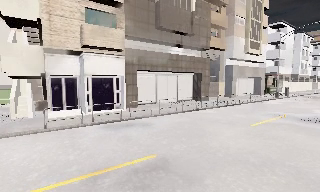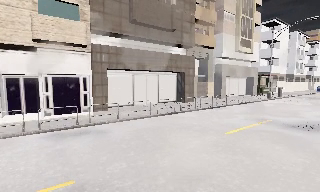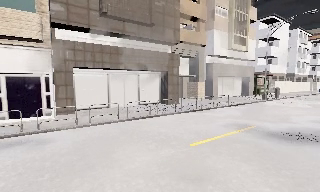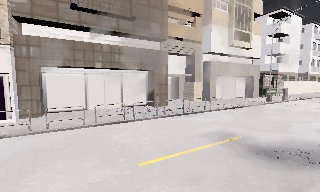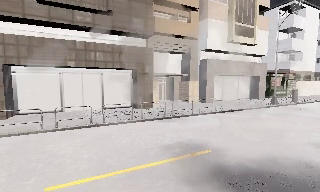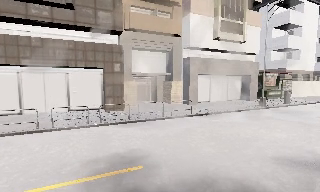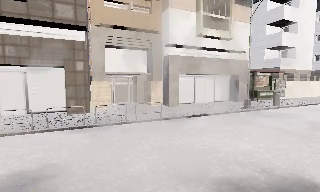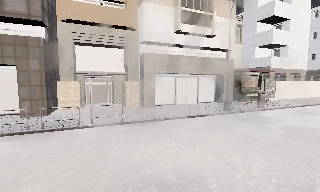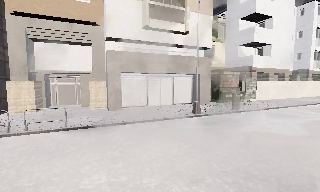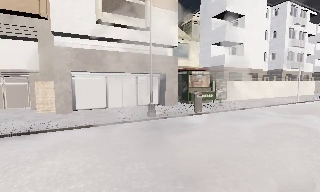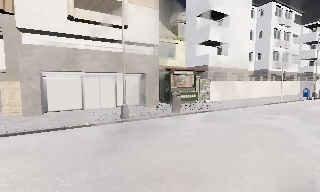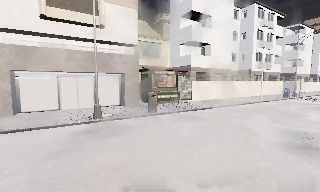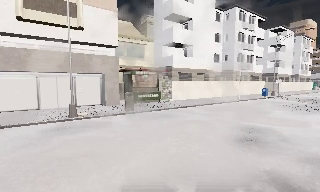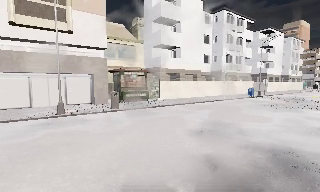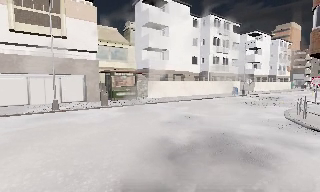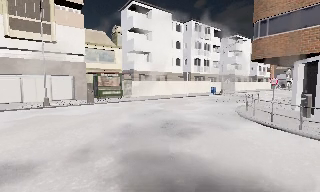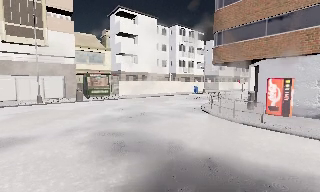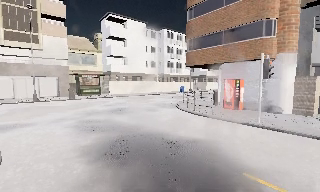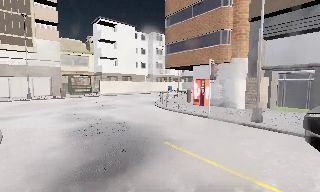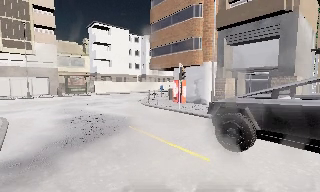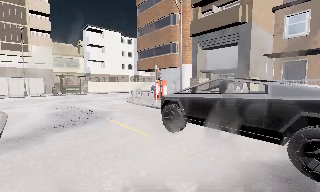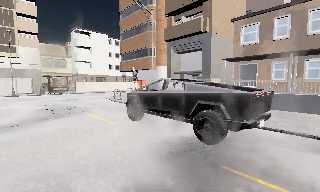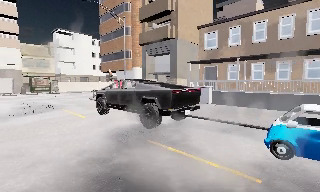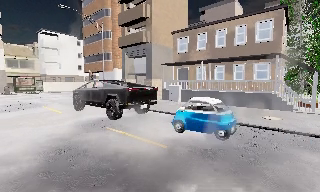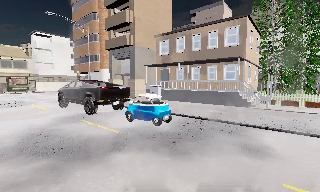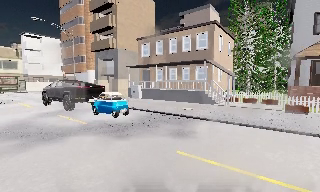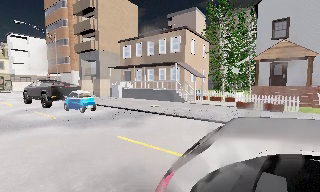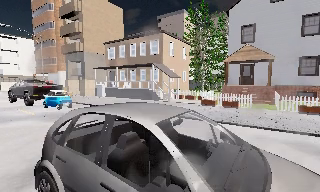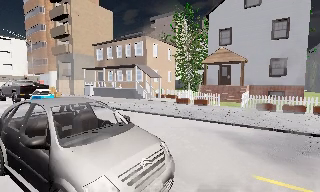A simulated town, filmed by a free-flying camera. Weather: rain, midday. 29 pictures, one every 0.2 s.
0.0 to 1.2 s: The camera pans to its left, which is counterclockwise from overhead, by about 10 degrees. It travels to its right and forward, about 12 m, so close, fixed things drift to the left.
1.2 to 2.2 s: The camera travels to its right, about 9 m, so close, fixed things drift to the left. It loses speed.
2.2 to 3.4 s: The camera travels backward and to its right, about 11 m, so what stands in front gets smaller. It gains speed.
3.4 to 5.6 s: The camera pans to its right, which is clockwise from overhead, by about 20 degrees. It travels to its right and backward, about 25 m, so close, fixed things drift to the left.
The film runs forward here.
